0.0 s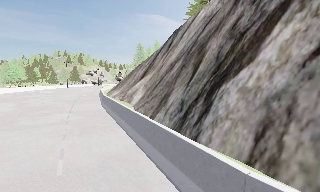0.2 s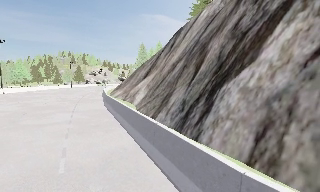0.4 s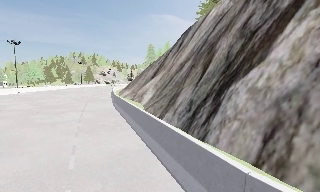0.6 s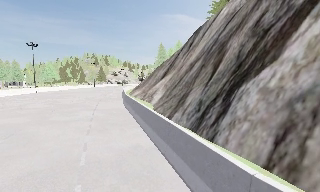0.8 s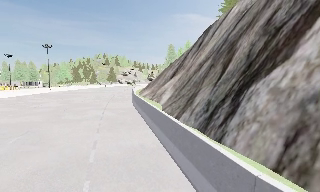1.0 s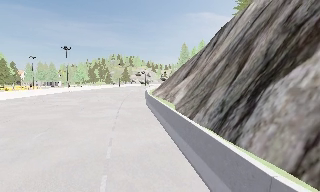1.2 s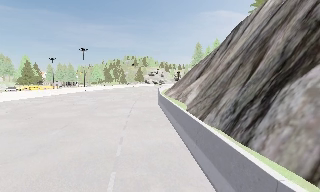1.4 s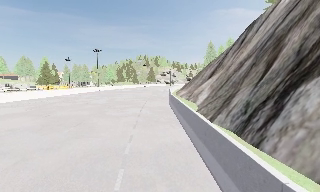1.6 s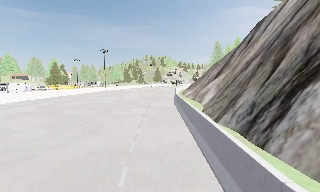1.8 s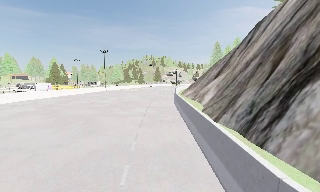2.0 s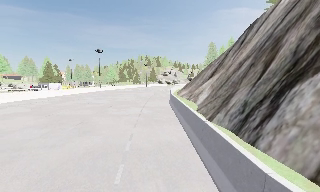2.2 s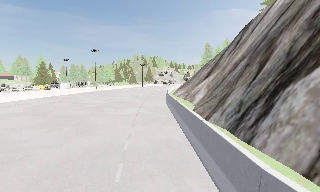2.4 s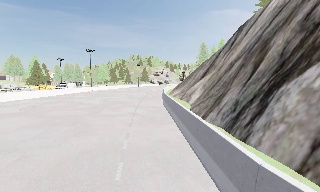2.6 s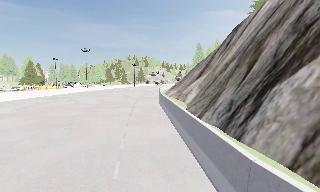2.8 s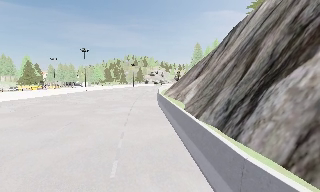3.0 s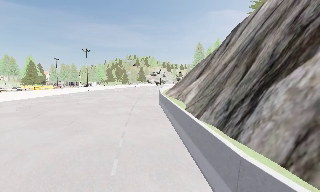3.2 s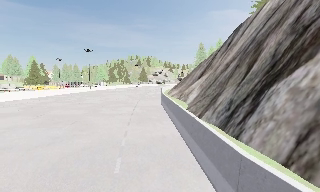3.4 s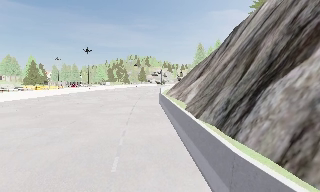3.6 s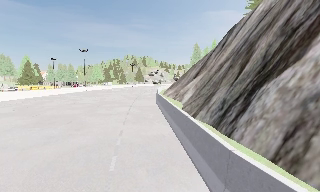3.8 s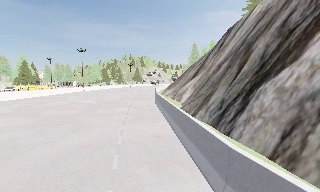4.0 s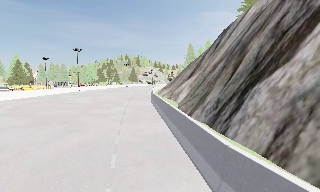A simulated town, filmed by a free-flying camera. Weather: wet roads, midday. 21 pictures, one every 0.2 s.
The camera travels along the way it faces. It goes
backward.
0.0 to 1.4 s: The camera pans to its left, which is counterclockwise from overhead, by about 25 degrees. It travels to its right, about 0.5 m.
1.4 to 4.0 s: The camera travels backward, about 1 m, so what stands in front gets smaller.
The film runs backward here.
